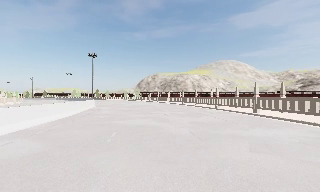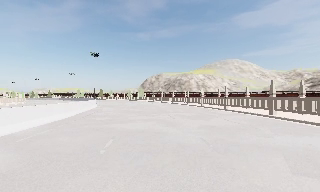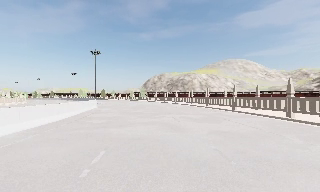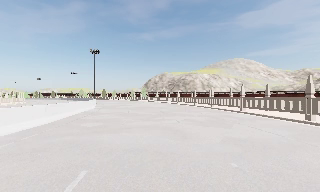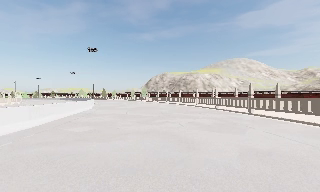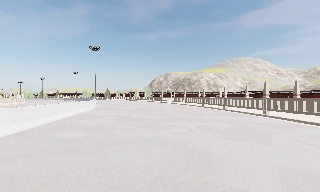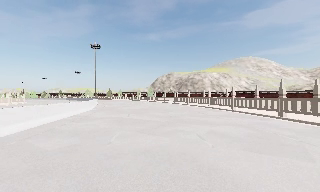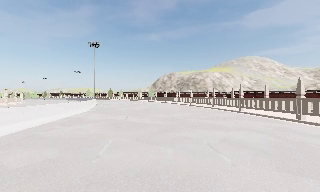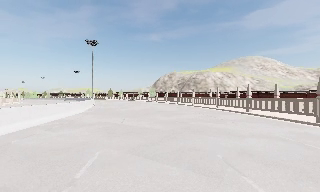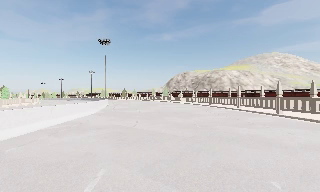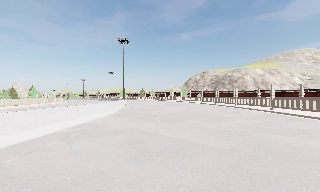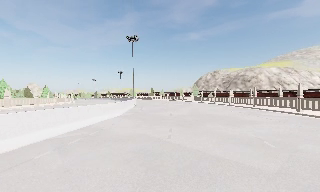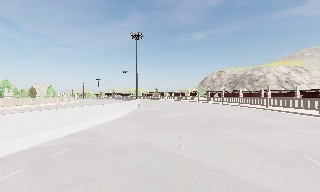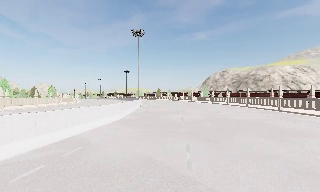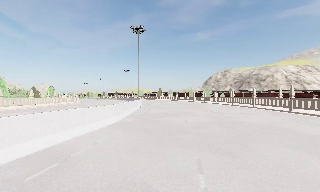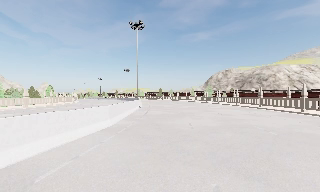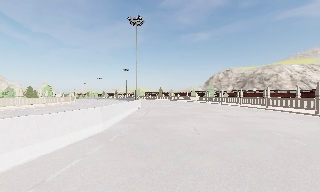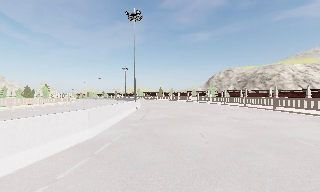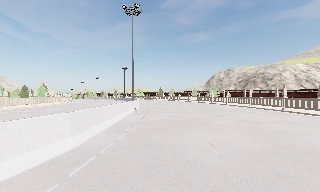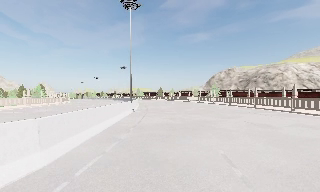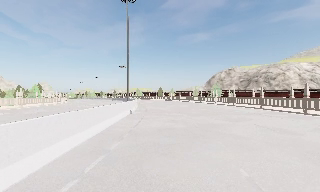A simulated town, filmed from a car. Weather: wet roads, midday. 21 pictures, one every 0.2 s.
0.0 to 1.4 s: The camera travels forward, about 9 m, so what stands in front looms larger.
1.4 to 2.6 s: The scene slides to the right, as the camera pans about 15 degrees to its left. It travels forward, about 8 m, so what stands in front looms larger.
2.6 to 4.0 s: The camera travels forward, about 9 m, so what stands in front looms larger.
The film runs forward here.
